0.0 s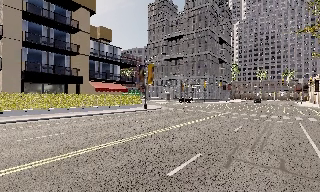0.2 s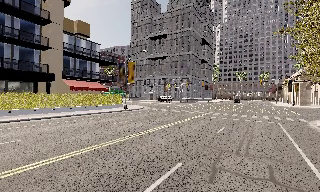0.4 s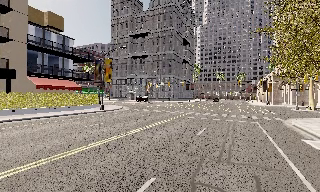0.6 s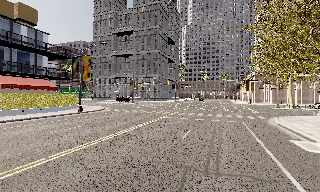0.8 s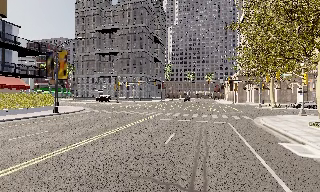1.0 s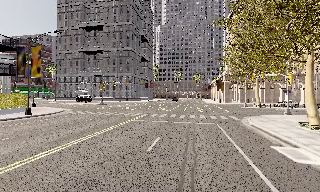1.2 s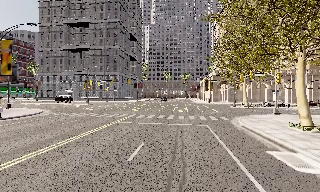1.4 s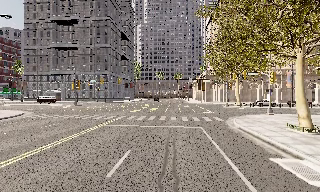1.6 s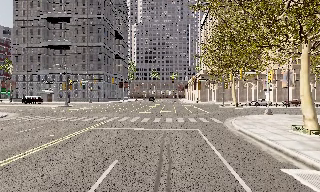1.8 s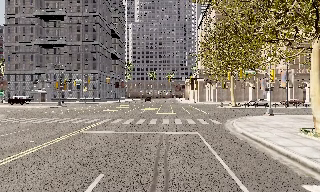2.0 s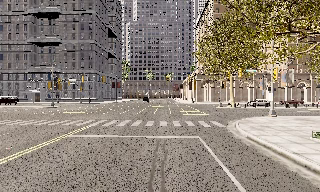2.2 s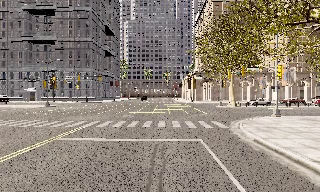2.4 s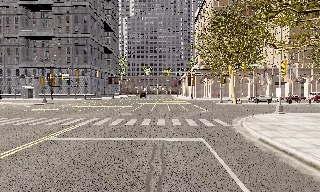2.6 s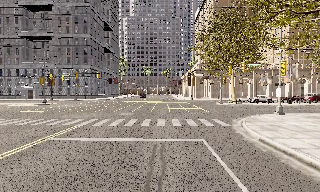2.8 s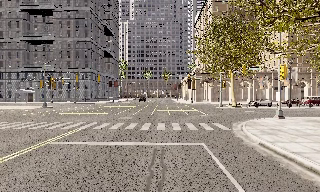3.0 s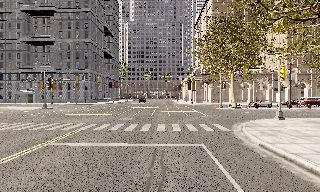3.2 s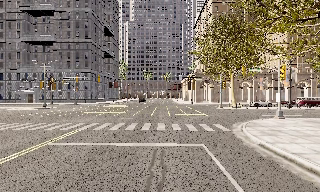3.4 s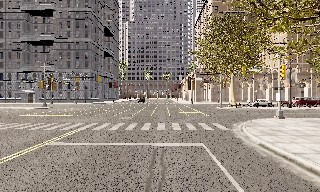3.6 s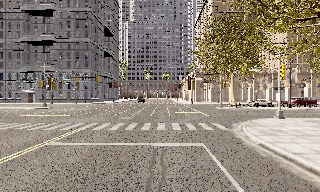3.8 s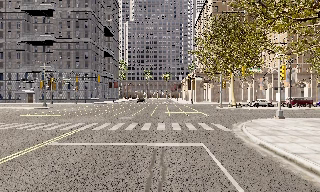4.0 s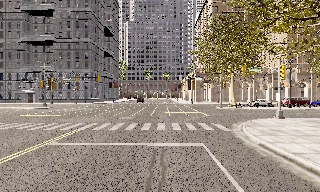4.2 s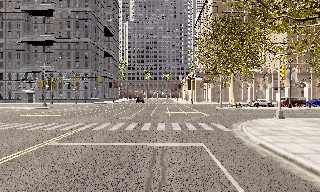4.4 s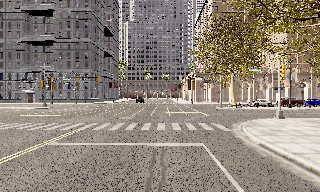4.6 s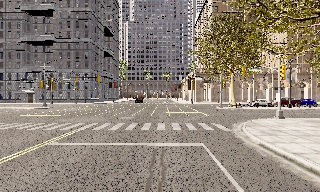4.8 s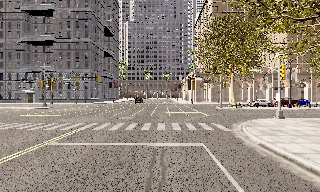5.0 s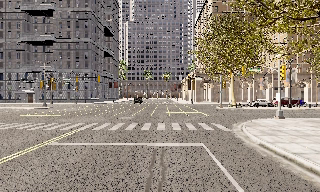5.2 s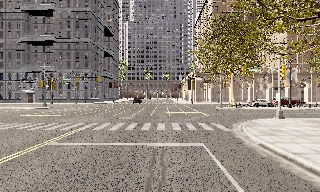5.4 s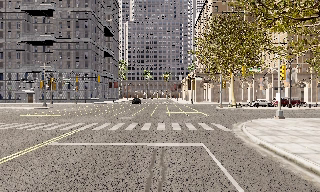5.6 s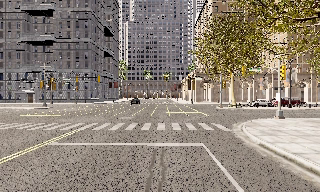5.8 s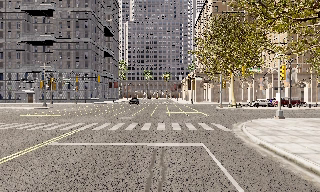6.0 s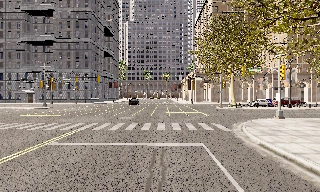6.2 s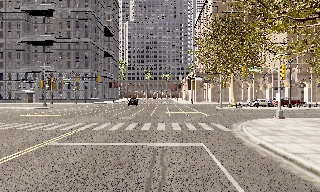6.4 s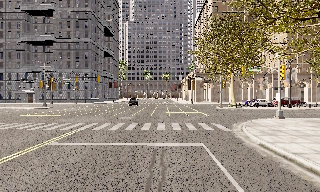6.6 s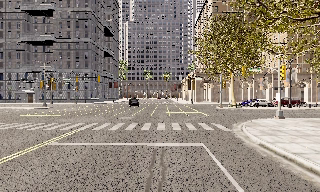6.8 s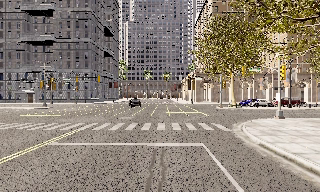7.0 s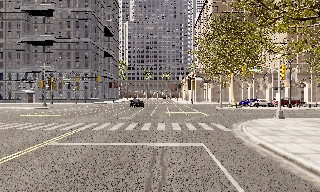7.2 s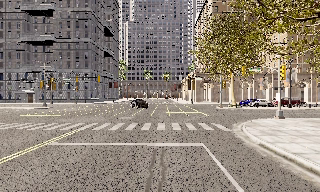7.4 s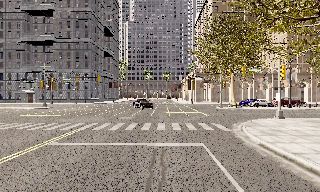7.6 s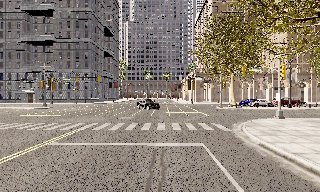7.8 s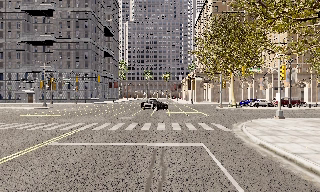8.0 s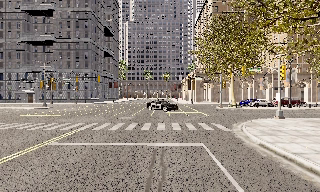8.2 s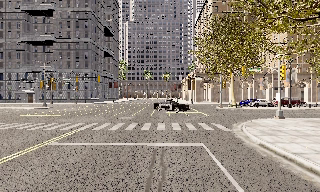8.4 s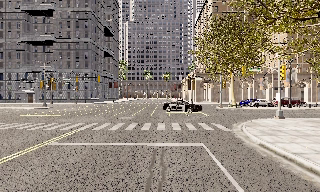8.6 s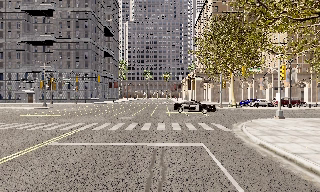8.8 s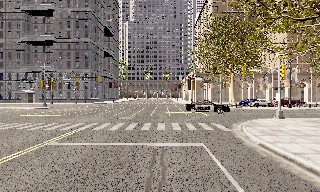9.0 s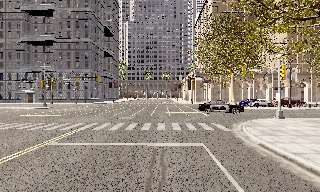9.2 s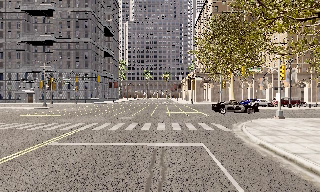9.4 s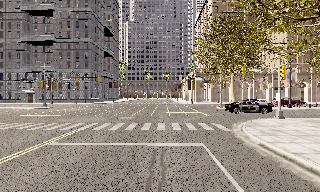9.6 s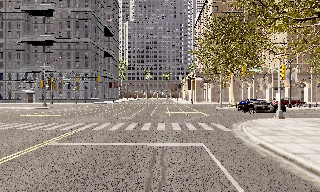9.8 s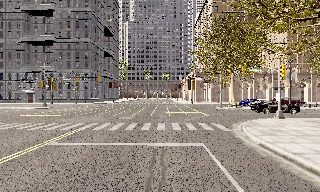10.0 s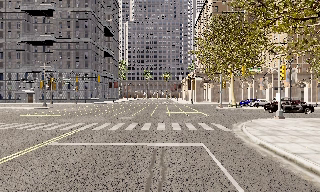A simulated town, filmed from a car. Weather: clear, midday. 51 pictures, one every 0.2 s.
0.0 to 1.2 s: The camera pans to its right, which is clockwise from overhead, by about 30 degrees. It travels forward, about 6 m, so what stands in front looms larger.
1.2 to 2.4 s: The camera travels forward, about 5 m, so what stands in front looms larger.
2.4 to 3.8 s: The camera shifts only a little, or ends up much as it began.
3.8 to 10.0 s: The camera keeps its place and its aim.
The film runs forward here.
